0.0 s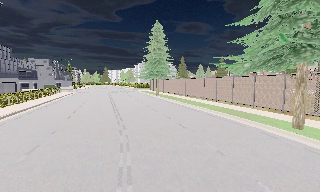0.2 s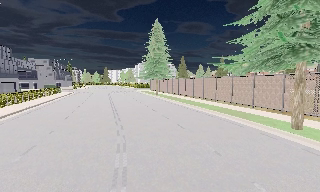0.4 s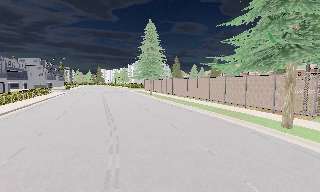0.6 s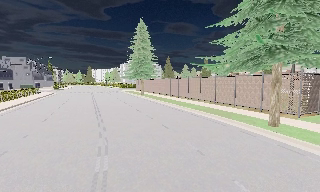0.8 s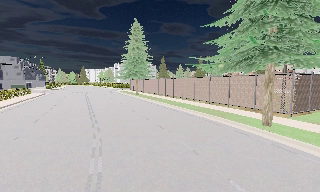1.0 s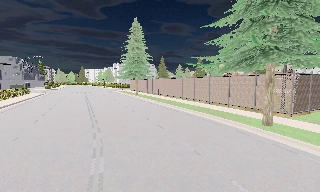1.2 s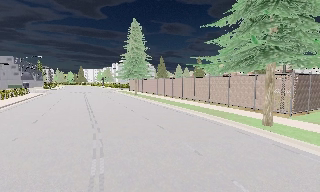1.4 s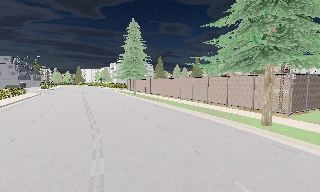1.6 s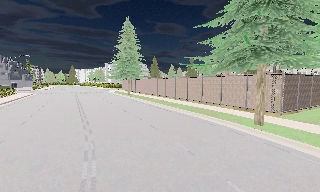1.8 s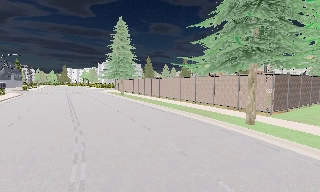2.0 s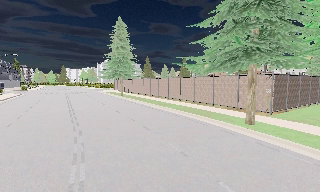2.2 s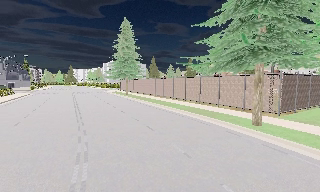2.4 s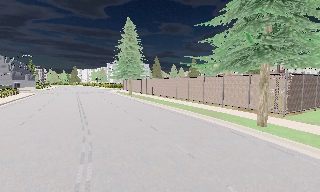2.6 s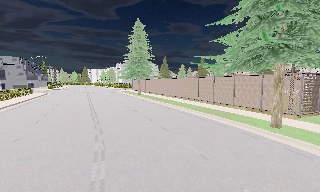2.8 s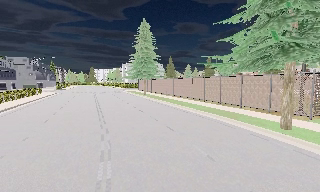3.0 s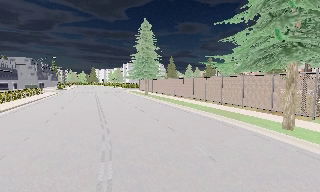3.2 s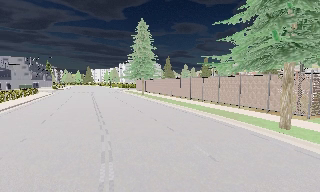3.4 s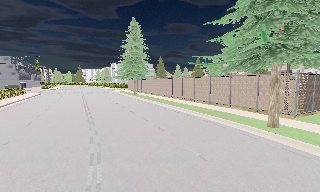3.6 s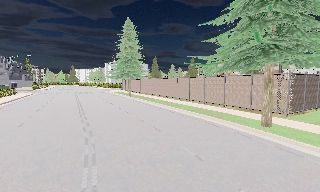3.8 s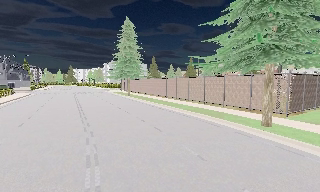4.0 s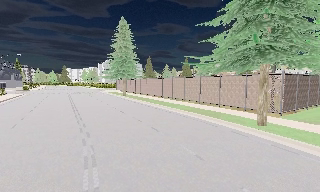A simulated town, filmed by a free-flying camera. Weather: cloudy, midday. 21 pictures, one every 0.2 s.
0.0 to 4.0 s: The camera pans to its right, which is clockwise from overhead, by about 10 degrees. It travels forward, about 1 m, so what stands in front looms larger.
The film runs forward here.
